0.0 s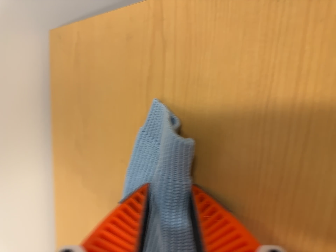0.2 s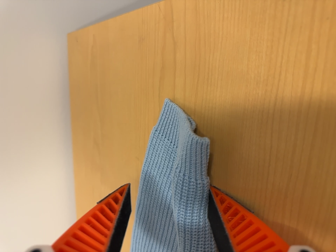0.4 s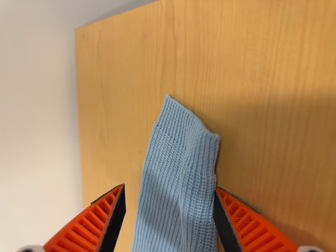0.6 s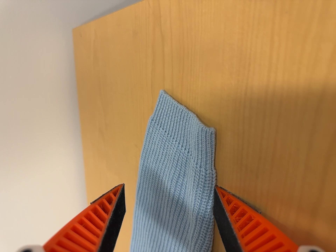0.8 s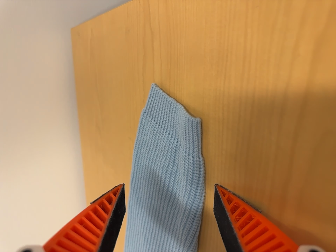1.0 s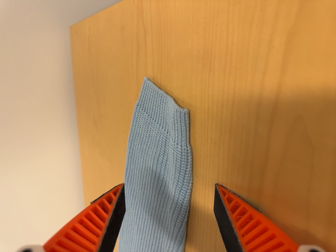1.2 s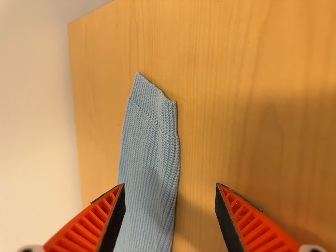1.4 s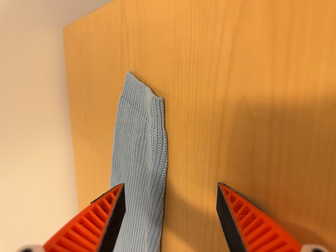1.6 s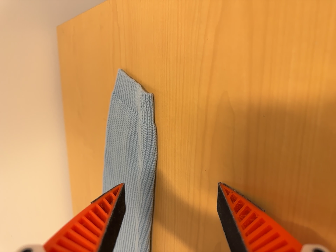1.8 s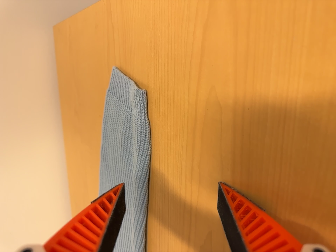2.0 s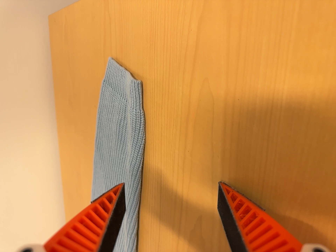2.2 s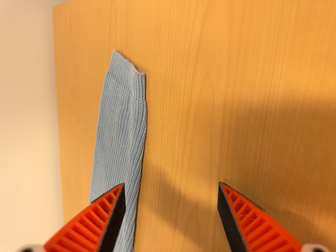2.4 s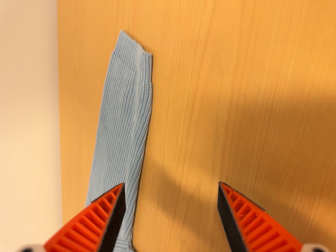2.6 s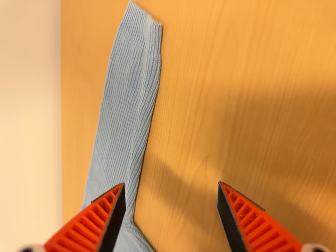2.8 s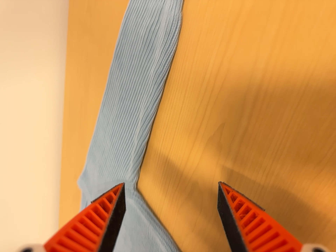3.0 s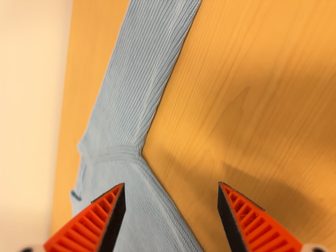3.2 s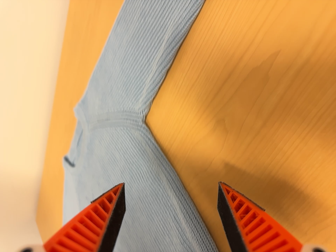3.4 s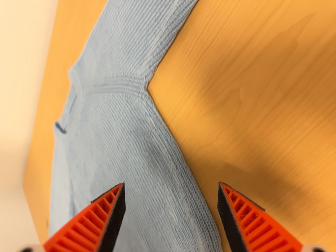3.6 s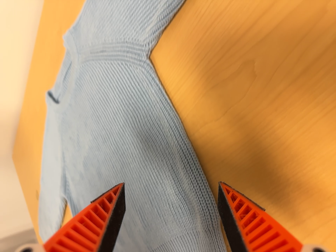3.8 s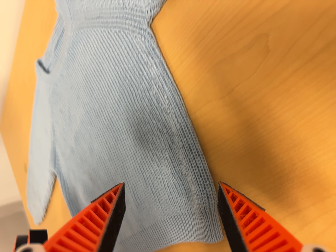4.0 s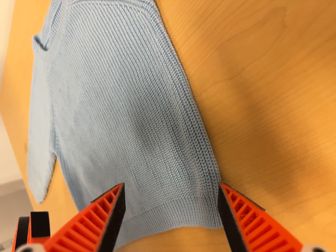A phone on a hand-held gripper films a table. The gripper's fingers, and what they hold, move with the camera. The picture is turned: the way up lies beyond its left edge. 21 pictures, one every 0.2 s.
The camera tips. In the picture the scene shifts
upward.
The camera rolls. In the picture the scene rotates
clockwise.
0.0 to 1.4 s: The camera travels backward and to its right, about 12 cm, so what stands in front gets smaller.
1.4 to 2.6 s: The camera travels toward the bottom of its view and backward, about 7 cm, so close, fixed things drift upward.
2.6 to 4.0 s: The camera travels forward, to its left and toward the bottom of its view, about 18 cm. Its aim tips toward the bottom of its view by about 35 degrees, and the scene shifts upward. It rolls about its line of sight by about 25 degrees, and the scene rotates clockwise.
The film runs backward here.
